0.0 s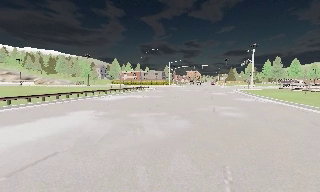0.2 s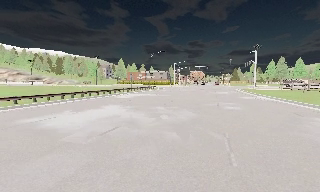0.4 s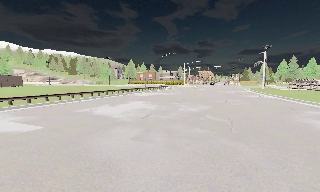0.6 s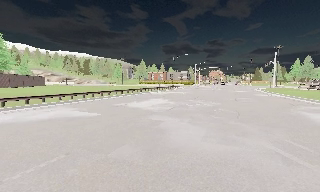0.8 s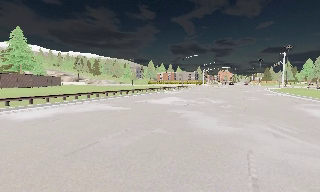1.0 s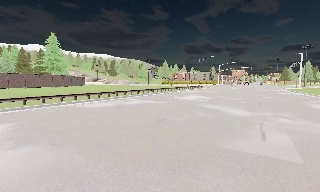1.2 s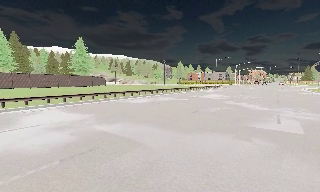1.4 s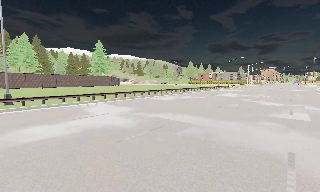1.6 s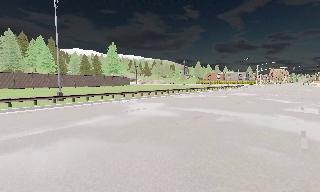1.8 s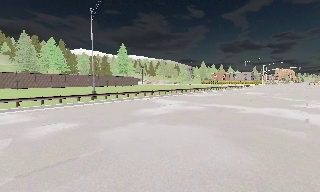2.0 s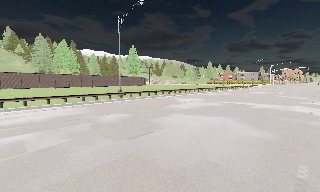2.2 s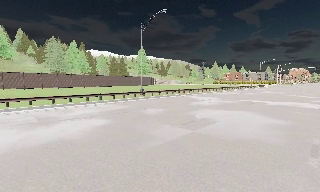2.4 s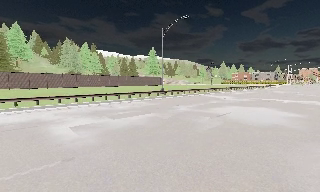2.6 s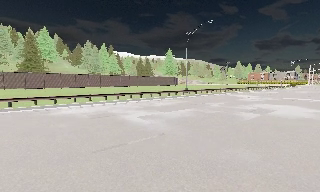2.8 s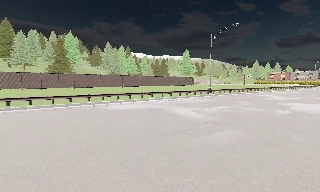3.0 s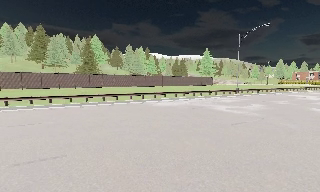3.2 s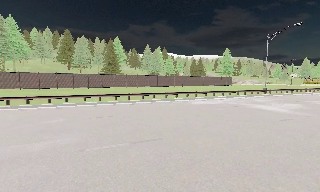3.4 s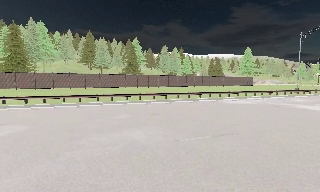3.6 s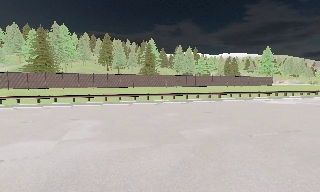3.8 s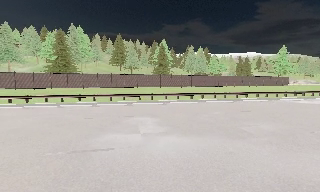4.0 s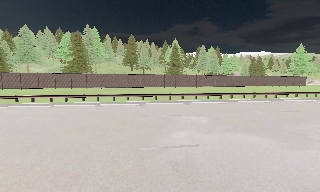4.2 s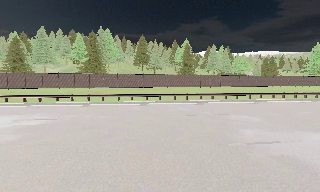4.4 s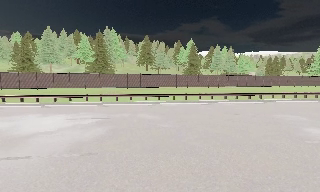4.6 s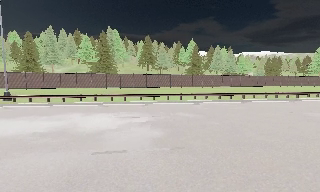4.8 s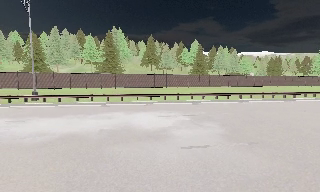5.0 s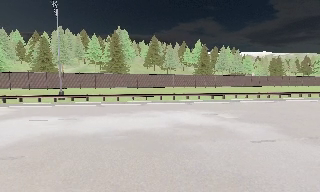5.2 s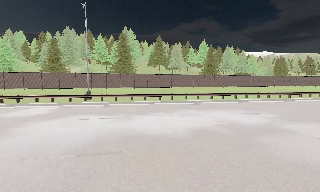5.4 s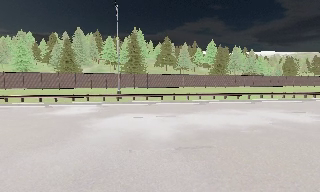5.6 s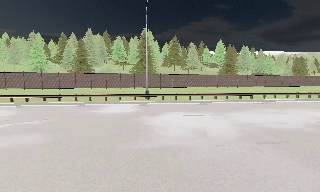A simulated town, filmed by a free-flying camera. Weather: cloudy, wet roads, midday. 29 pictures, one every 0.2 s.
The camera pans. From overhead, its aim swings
counterclockwise.
The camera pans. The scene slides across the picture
to the right.
0.0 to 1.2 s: The scene slides to the right, as the camera pans about 20 degrees to its left. It travels backward and to its left, about 14 m, so what stands in front gets smaller.
1.2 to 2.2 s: The camera travels backward and to its left, about 11 m, so what stands in front gets smaller.
2.2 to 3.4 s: The camera swings to its left by about 25 degrees, and the scene slides to the right. It travels to its left and backward, about 12 m, so close, fixed things drift to the right.
3.4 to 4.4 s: The camera pans to its left, which is counterclockwise from overhead, by about 10 degrees. It travels to its left, about 10 m, so close, fixed things drift to the right.
4.4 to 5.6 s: The camera travels to its left, about 12 m, so close, fixed things drift to the right.
The film runs forward here.
